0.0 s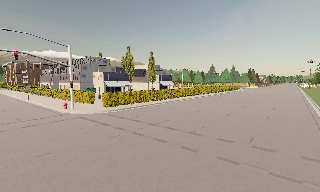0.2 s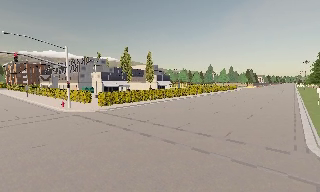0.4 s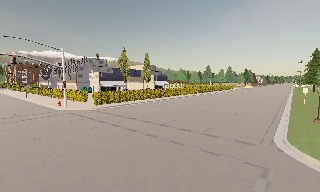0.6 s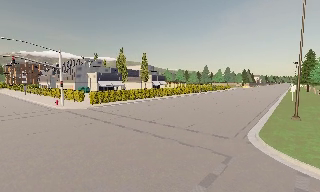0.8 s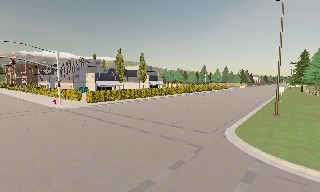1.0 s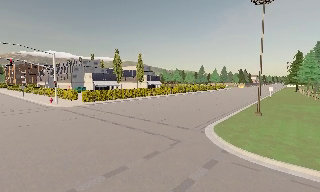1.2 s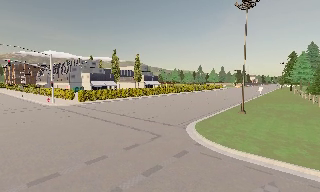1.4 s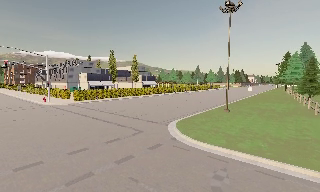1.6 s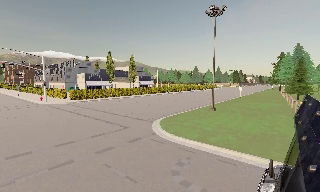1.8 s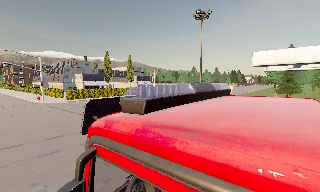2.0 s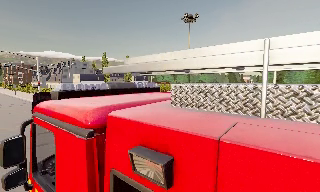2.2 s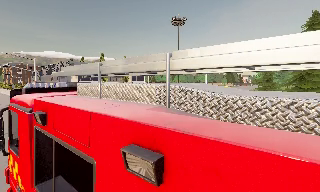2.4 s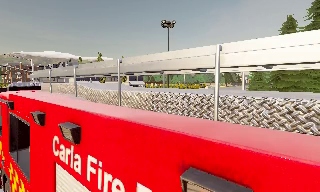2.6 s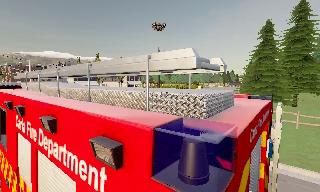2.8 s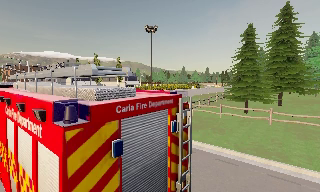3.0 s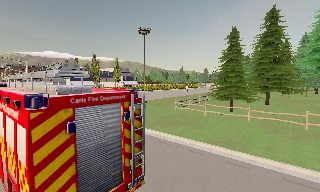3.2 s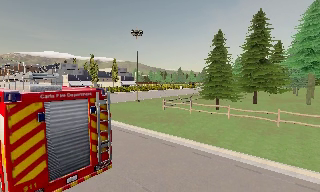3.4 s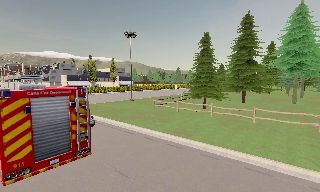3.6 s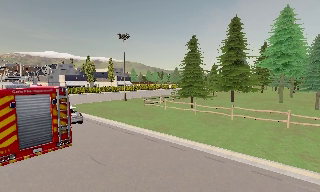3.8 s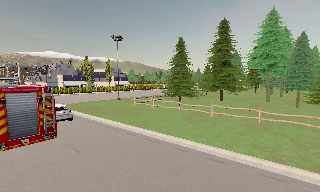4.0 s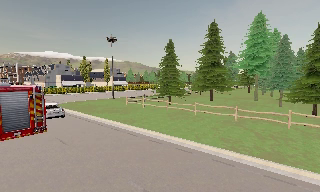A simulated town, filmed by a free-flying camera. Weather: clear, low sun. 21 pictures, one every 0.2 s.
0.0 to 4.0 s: The camera travels to its right and backward, about 30 m, so close, fixed things drift to the left.
The film runs backward here.
